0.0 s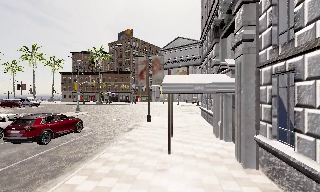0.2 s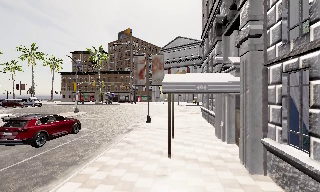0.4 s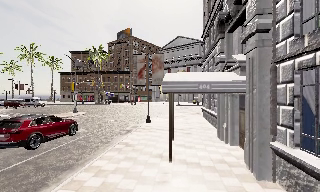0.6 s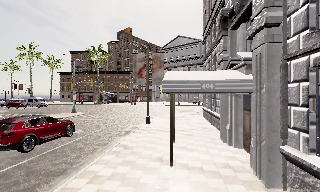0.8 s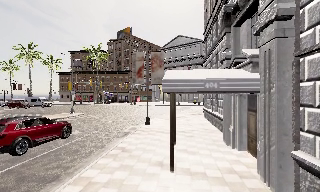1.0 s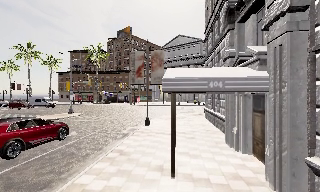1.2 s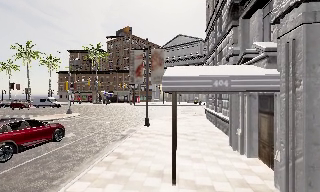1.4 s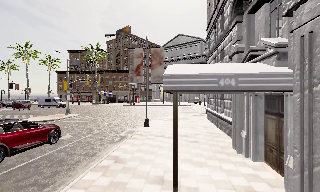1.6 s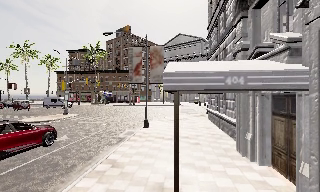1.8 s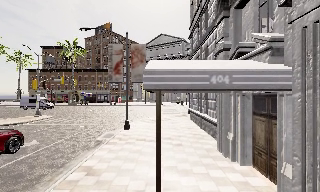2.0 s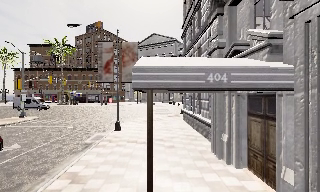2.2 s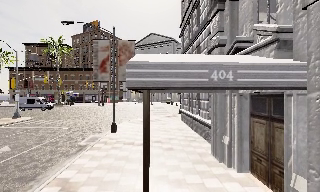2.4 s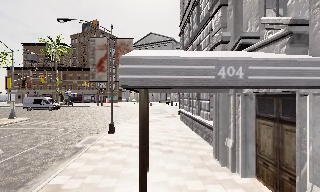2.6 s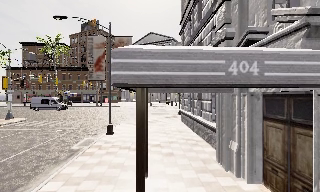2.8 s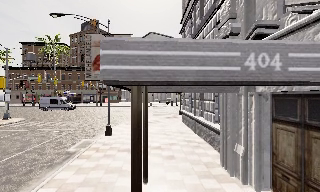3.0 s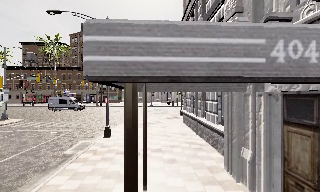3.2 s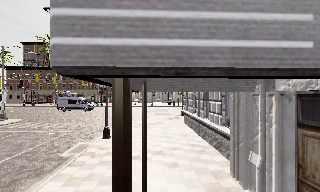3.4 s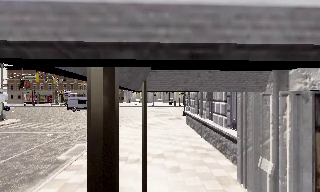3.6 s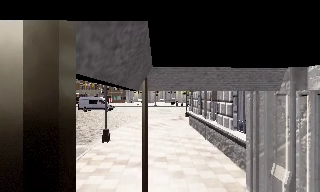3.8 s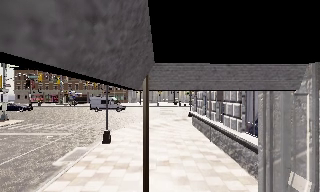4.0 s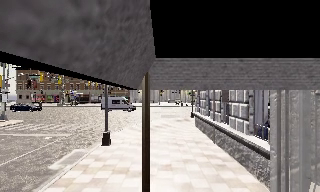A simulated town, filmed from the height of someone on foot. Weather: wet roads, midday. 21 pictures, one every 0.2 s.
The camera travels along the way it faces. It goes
forward.
0.0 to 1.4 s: The camera travels forward, about 2.5 m, so what stands in front looms larger.
1.4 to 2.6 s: The camera pans to its right, which is clockwise from overhead, by about 10 degrees. It travels forward, about 2 m, so what stands in front looms larger.
2.6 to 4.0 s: The camera travels forward, about 2.5 m, so what stands in front looms larger.
The film runs forward here.
